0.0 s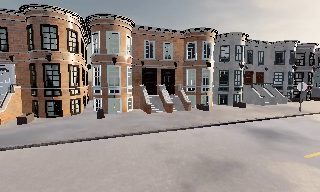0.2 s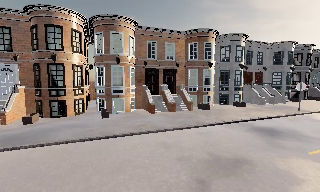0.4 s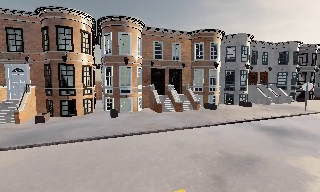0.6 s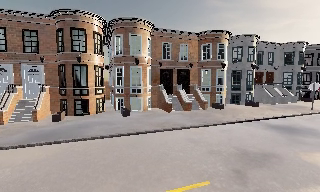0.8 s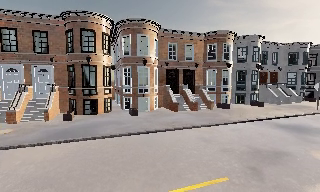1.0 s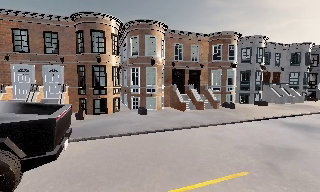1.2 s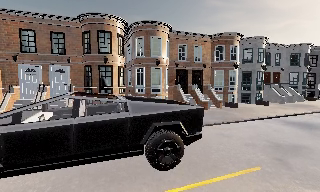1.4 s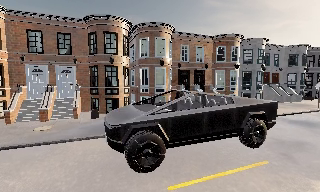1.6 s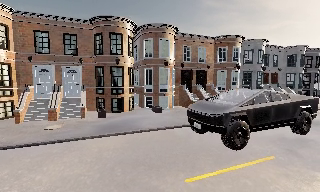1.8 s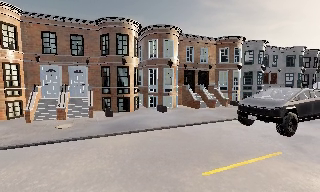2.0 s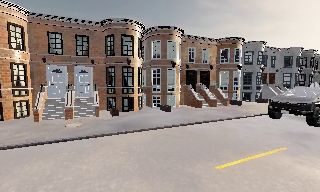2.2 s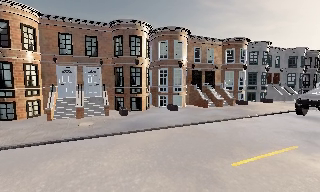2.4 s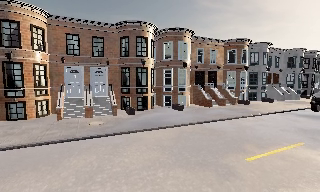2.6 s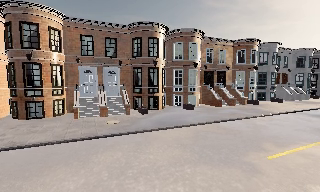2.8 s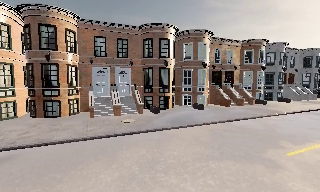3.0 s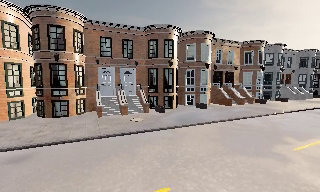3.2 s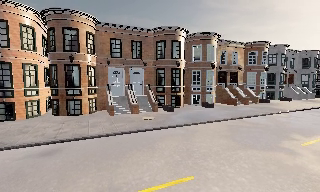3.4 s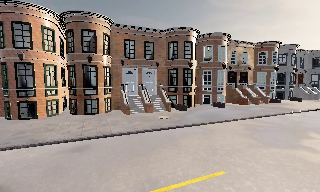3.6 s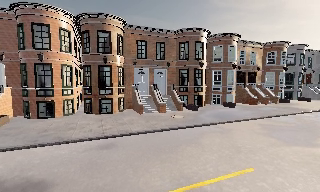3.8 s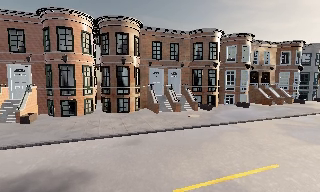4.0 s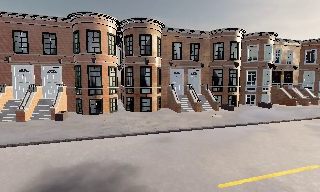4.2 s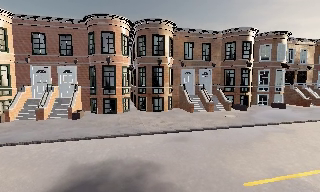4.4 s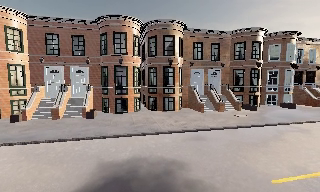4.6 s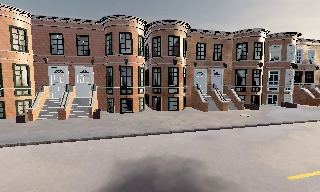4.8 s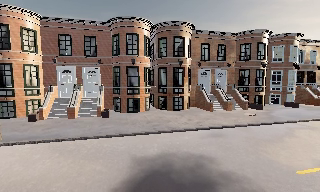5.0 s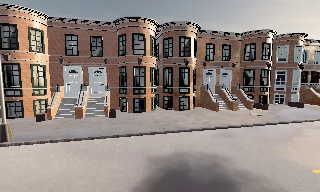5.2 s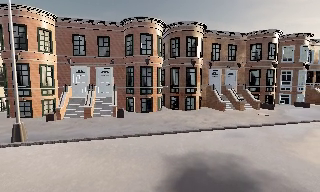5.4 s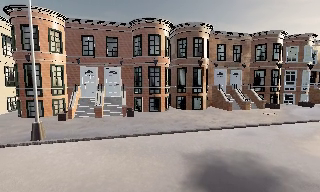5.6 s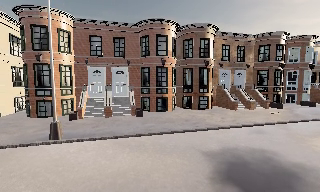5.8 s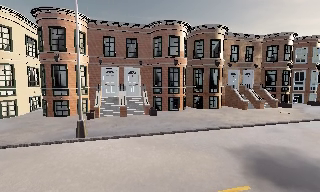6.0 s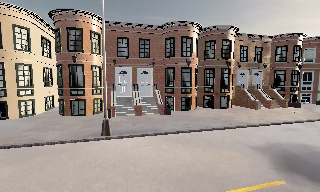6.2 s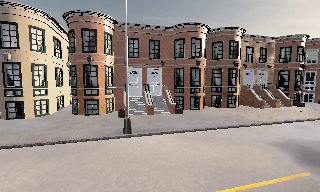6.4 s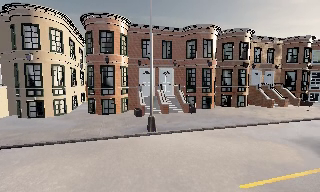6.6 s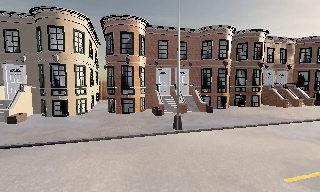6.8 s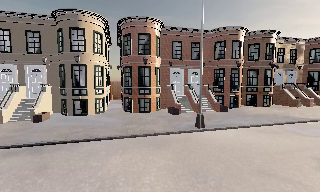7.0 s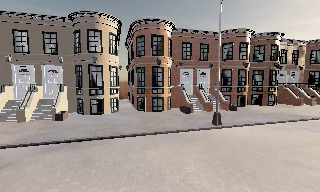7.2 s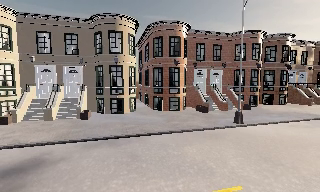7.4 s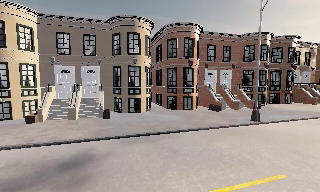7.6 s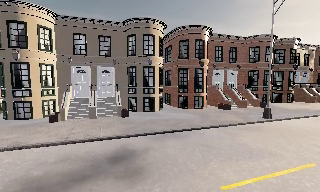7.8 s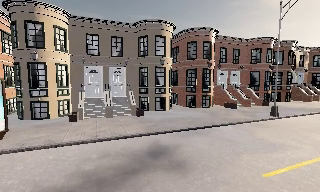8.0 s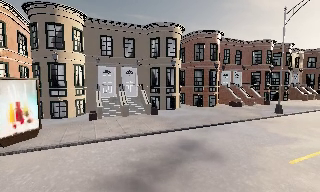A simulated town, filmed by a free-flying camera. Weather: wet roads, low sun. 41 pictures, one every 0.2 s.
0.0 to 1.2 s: The camera travels to its left, about 3.5 m, so close, fixed things drift to the right.
1.2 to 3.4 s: The camera travels to its left and backward, about 7 m, so close, fixed things drift to the right.
3.4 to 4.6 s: The camera travels to its left, about 4 m, so close, fixed things drift to the right.
4.6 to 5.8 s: The camera travels to its left, about 4 m, so close, fixed things drift to the right. It gains speed.
5.8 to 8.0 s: The camera travels to its left, about 14 m, so close, fixed things drift to the right.
The film runs backward here.
